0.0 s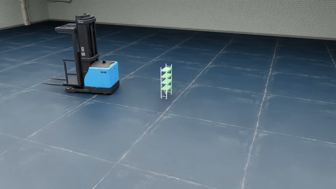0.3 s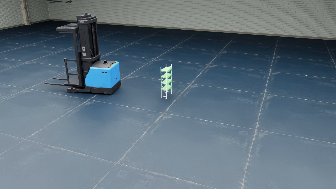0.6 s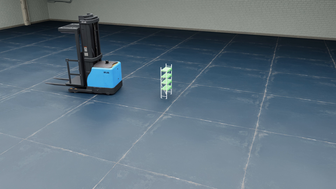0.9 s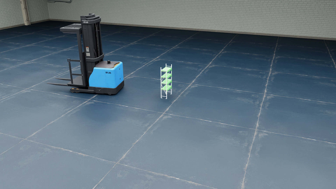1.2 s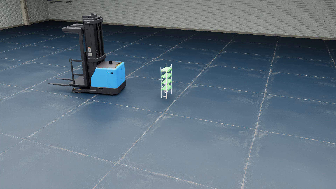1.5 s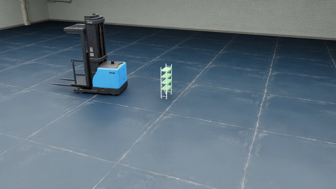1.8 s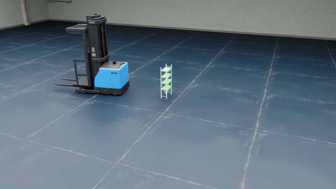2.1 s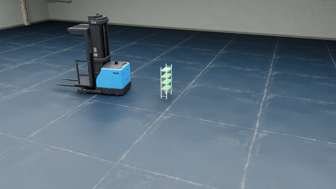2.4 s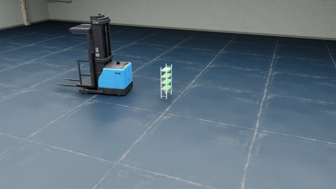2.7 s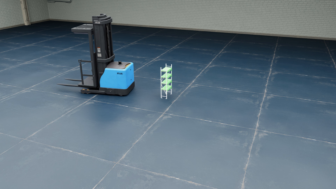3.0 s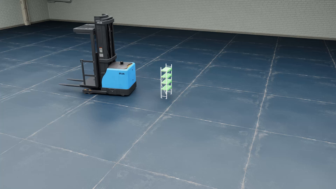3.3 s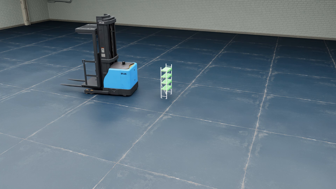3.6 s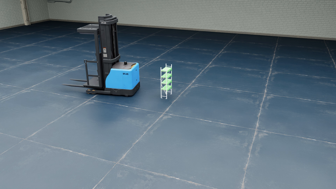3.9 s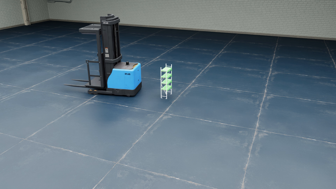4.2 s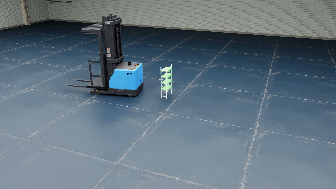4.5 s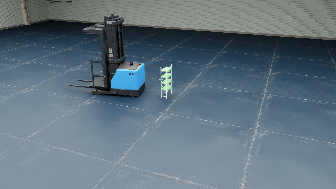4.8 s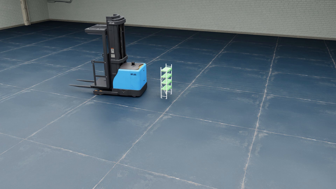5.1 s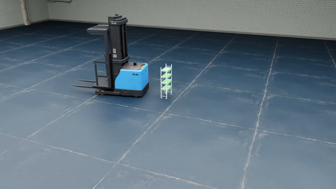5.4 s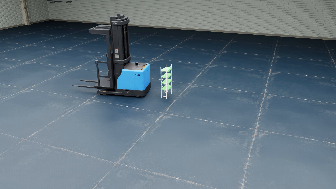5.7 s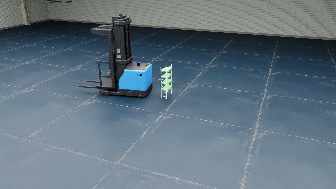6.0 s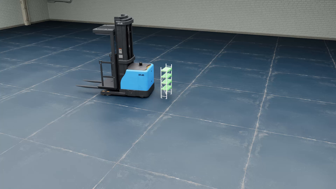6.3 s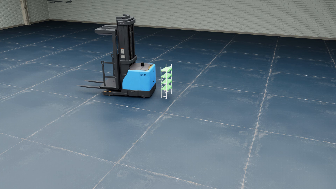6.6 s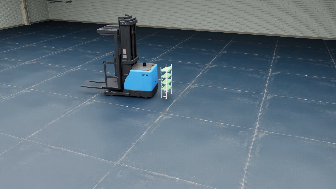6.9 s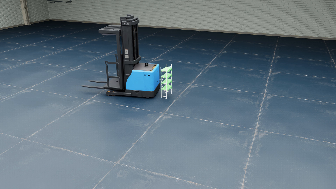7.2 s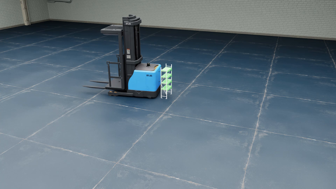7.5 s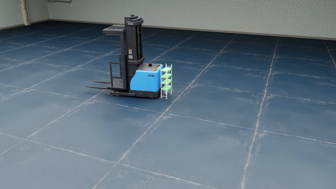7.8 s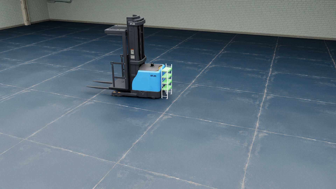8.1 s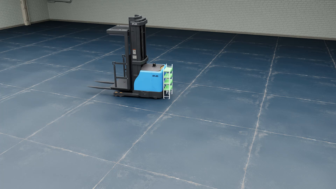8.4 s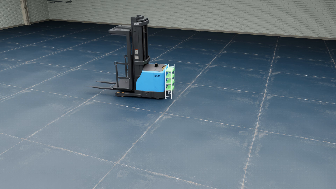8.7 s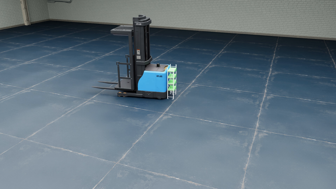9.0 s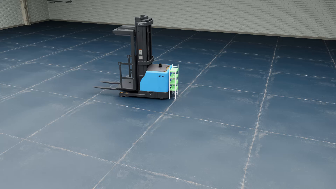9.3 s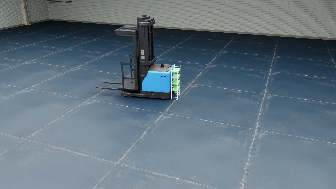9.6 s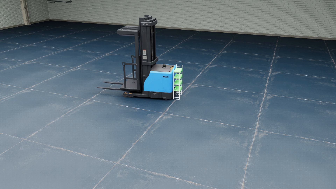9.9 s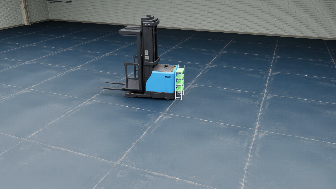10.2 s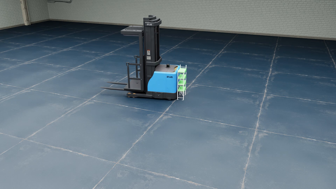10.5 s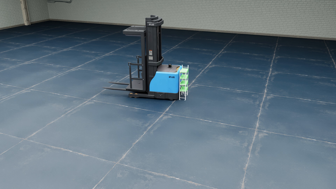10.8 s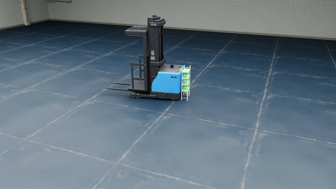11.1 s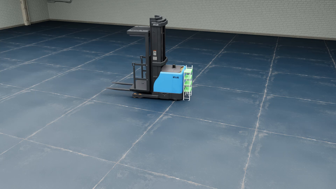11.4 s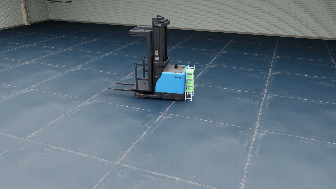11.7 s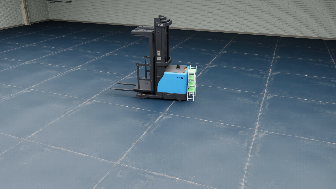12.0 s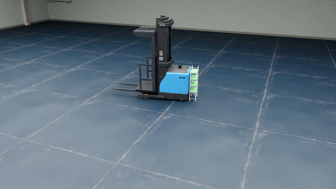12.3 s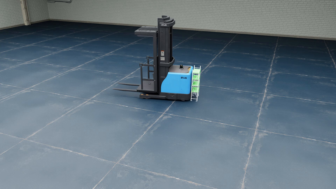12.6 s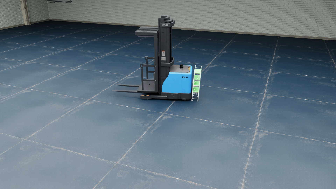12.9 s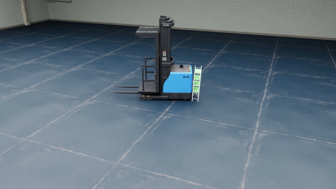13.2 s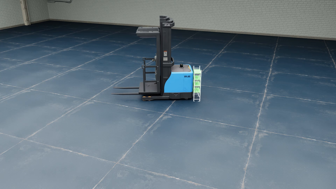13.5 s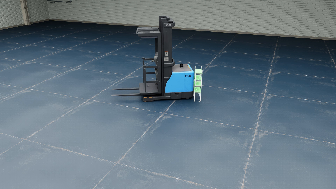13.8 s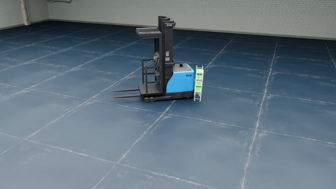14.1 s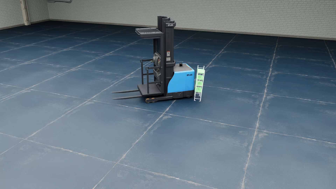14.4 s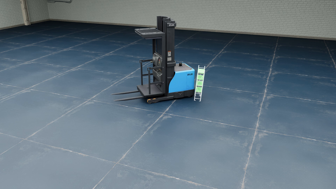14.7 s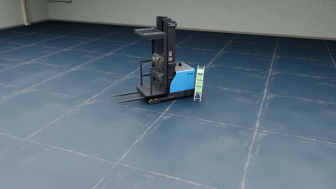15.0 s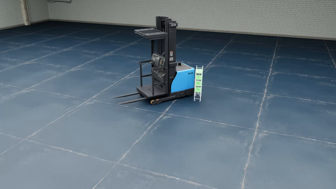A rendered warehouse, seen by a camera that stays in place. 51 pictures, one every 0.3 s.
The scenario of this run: A forklift runs into an object in its way.
